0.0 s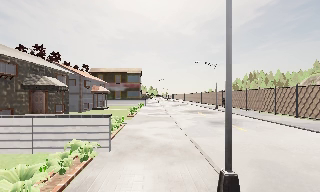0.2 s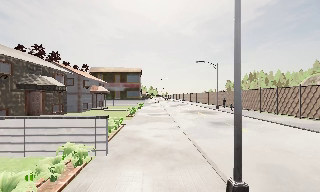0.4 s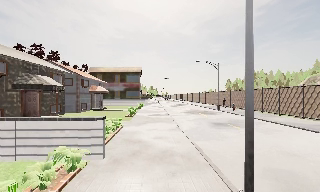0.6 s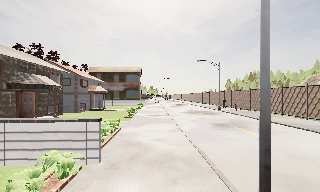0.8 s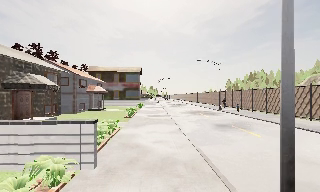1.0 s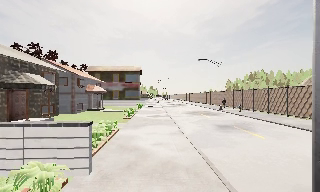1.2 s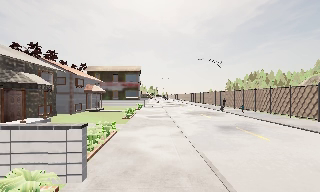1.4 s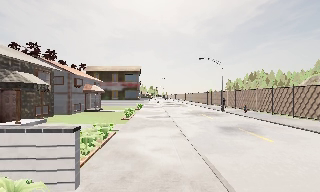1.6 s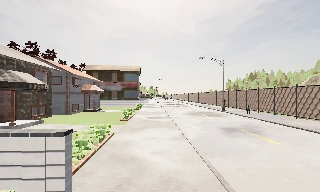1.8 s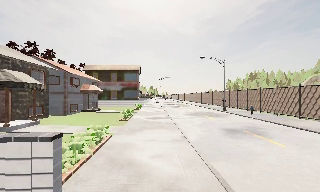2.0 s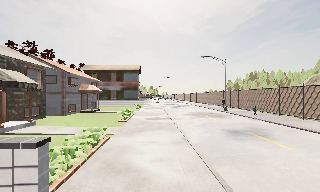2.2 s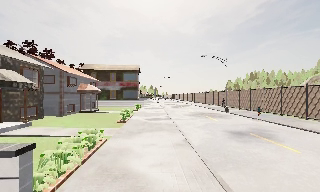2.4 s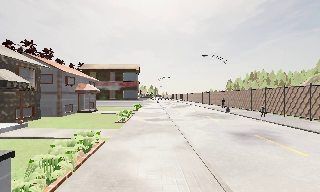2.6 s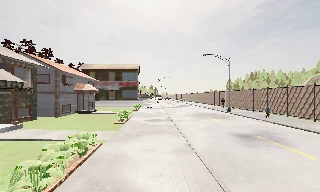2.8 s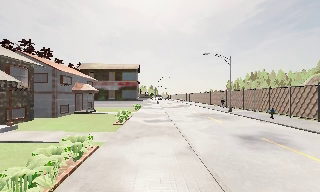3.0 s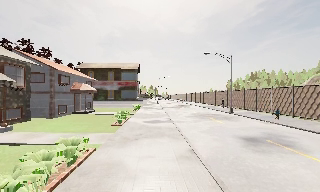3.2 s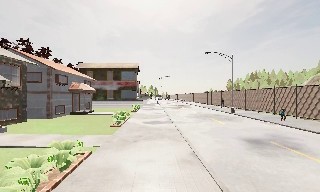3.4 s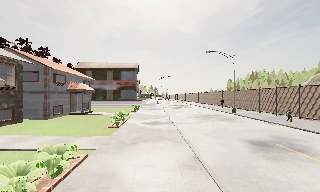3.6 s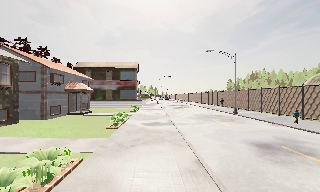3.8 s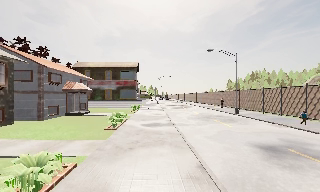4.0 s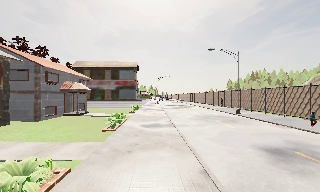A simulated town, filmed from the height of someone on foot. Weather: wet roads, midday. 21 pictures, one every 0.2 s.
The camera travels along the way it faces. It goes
forward.
0.0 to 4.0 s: The camera travels forward, about 7 m, so what stands in front looms larger.
The film runs forward here.
